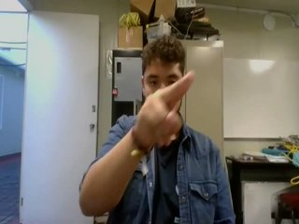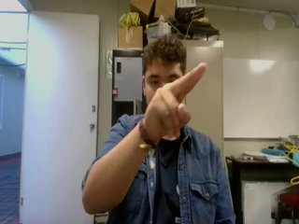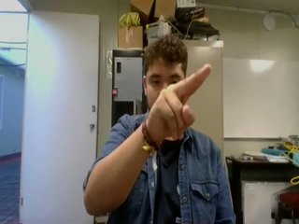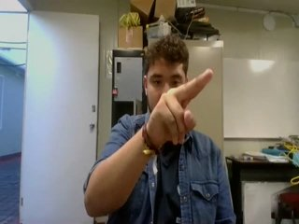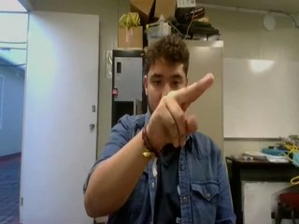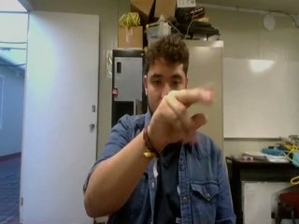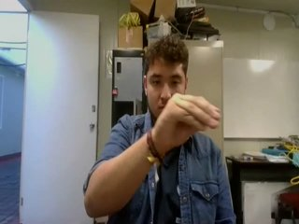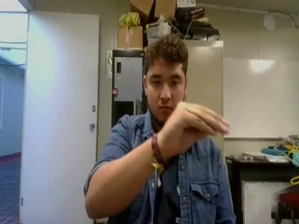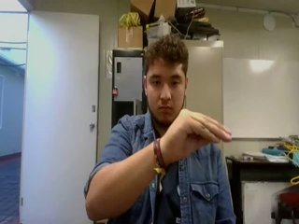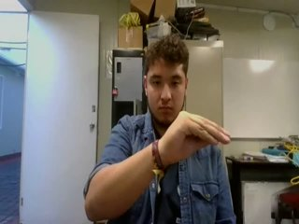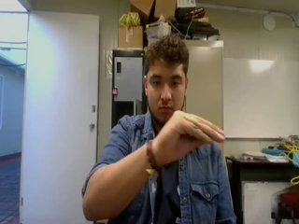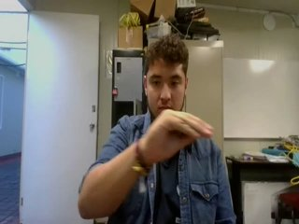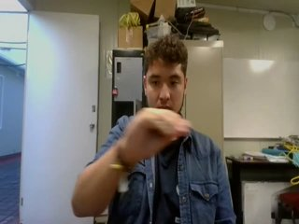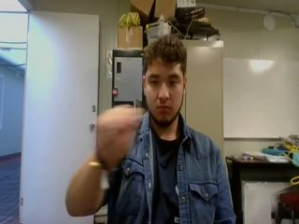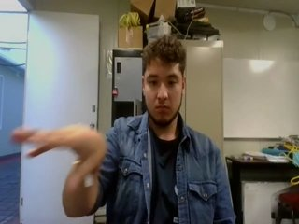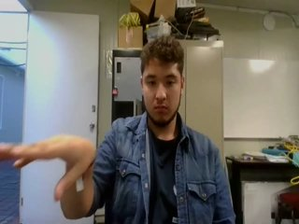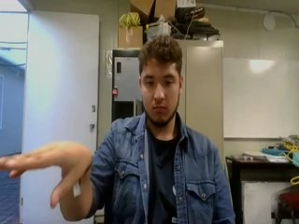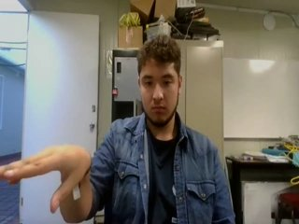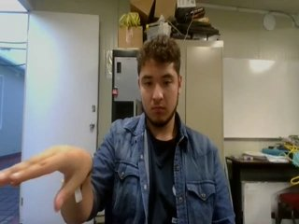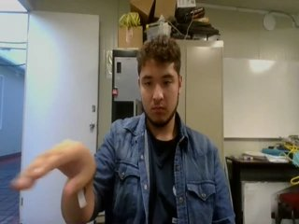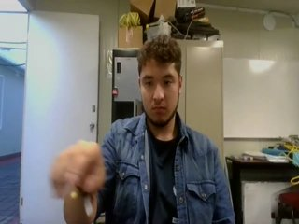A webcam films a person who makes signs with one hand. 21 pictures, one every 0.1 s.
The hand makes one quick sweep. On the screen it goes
to the left.
0.0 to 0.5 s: Pointing with two fingers.
0.6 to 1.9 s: On the screen the hand sweeps to the left. The name of the sign: Throw right.
